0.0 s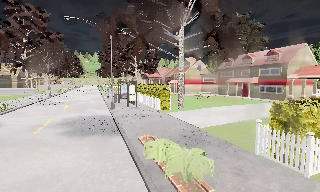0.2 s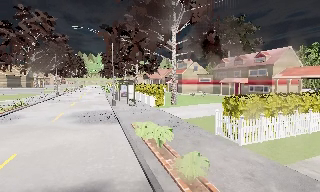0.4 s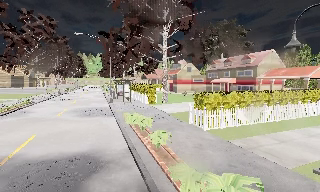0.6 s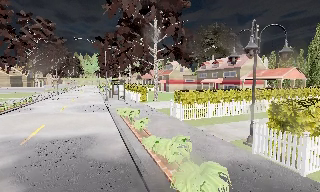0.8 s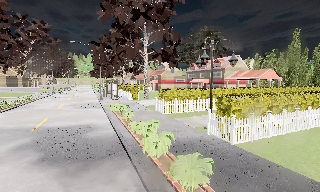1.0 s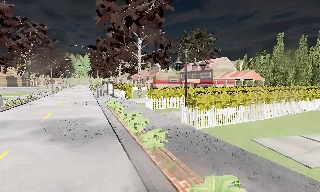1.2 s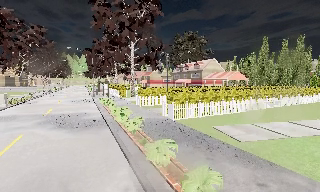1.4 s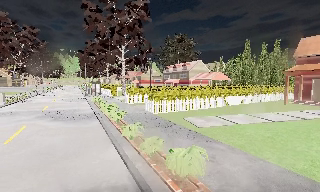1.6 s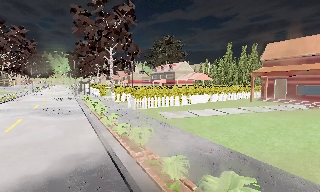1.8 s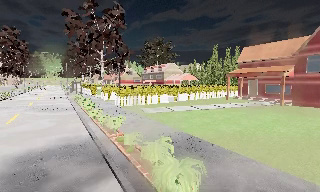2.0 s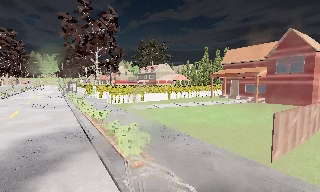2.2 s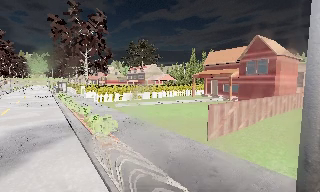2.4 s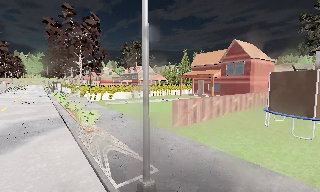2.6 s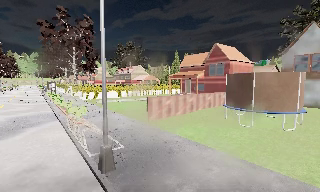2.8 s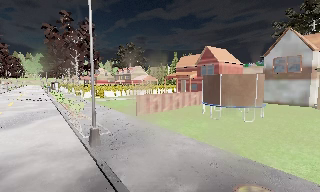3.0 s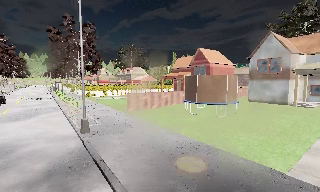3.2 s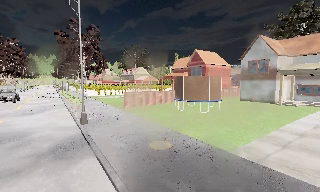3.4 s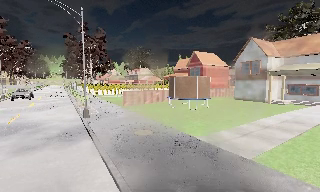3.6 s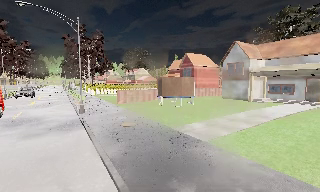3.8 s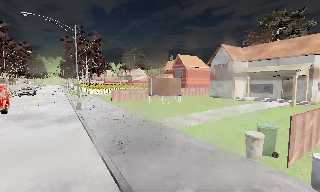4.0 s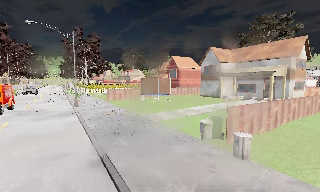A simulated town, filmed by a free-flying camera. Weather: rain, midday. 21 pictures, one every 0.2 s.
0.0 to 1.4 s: The camera travels backward and to its right, about 16 m, so what stands in front gets smaller.
1.4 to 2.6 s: The camera pans to its right, which is clockwise from overhead, by about 10 degrees. It travels backward and to its right, about 13 m, so what stands in front gets smaller.
2.6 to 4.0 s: The camera travels backward and to its right, about 14 m, so what stands in front gets smaller.
The film runs backward here.
